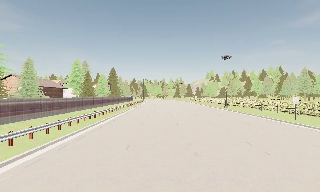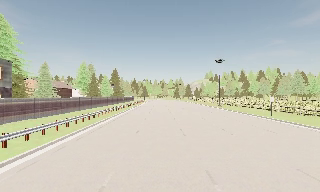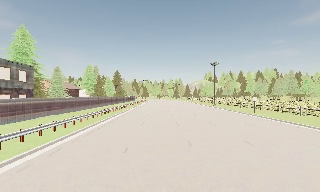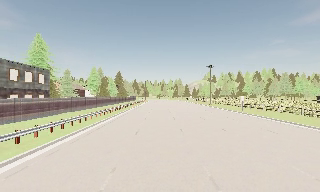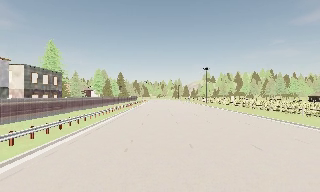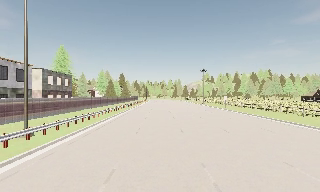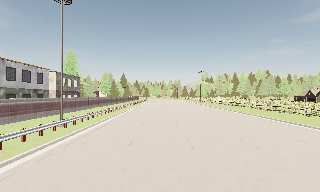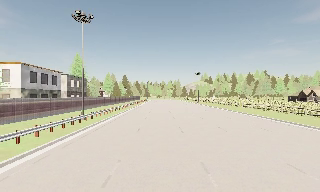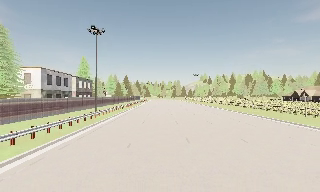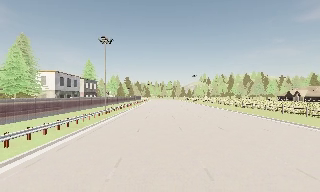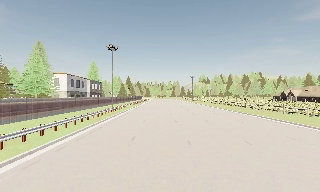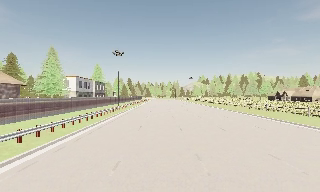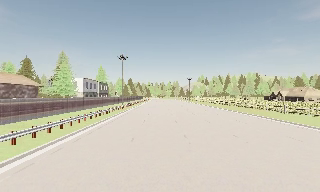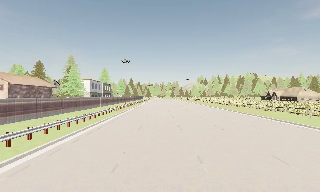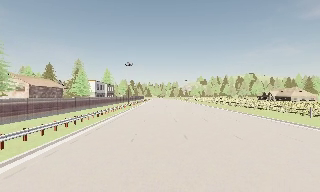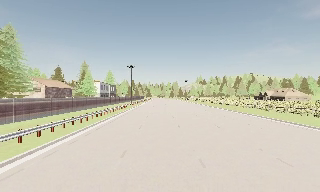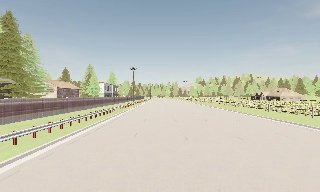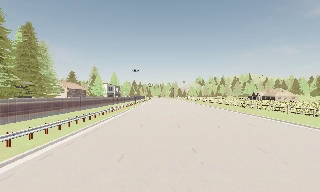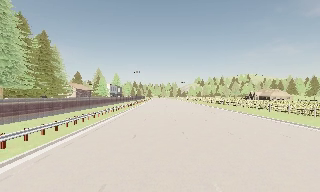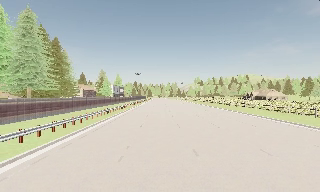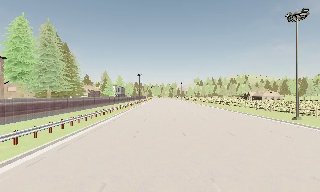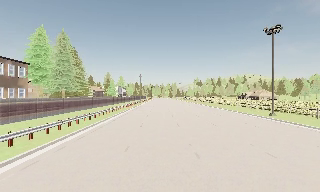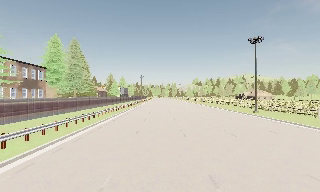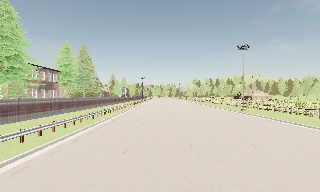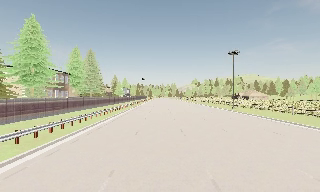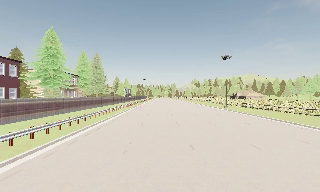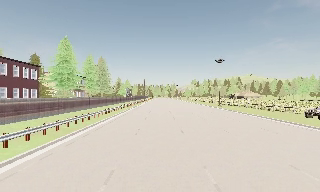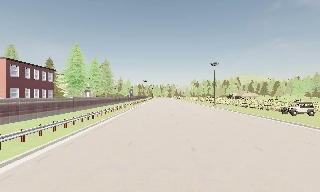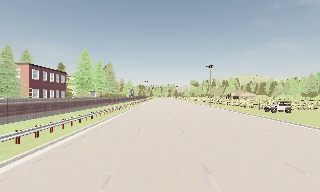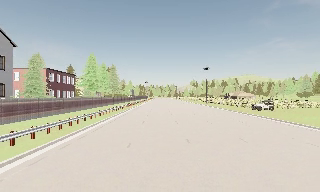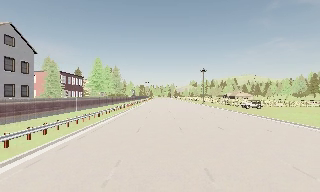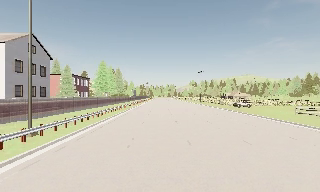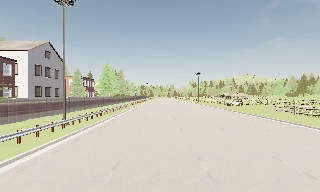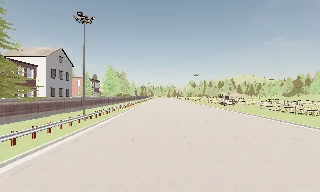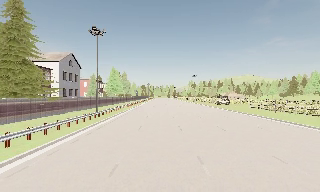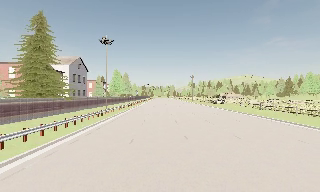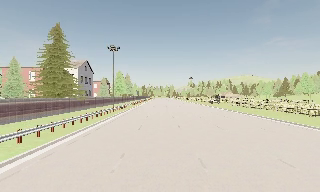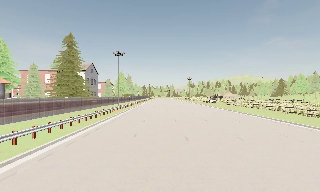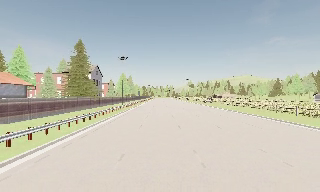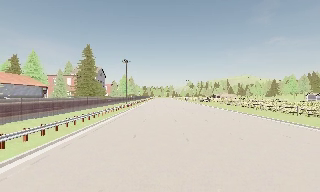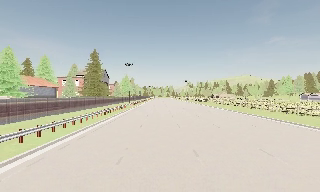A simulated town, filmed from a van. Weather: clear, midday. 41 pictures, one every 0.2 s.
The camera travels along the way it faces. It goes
backward.
0.0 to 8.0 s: The camera travels backward, about 150 m, so what stands in front gets smaller.
The film runs backward here.
